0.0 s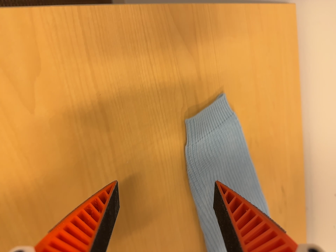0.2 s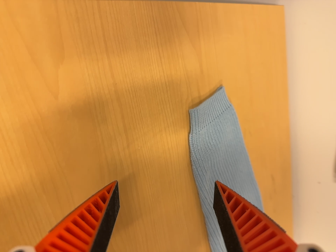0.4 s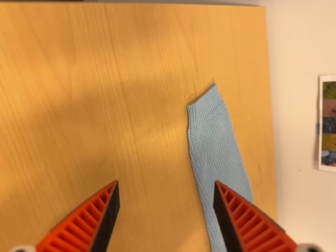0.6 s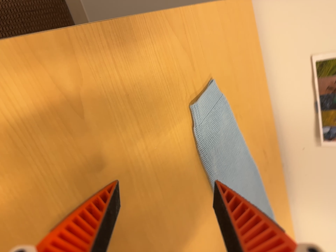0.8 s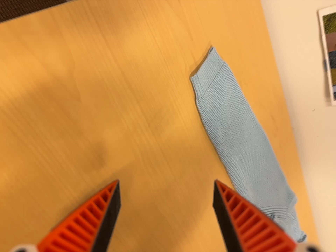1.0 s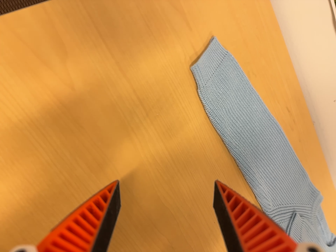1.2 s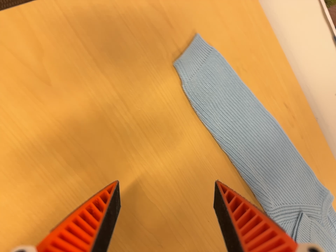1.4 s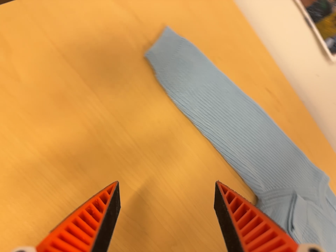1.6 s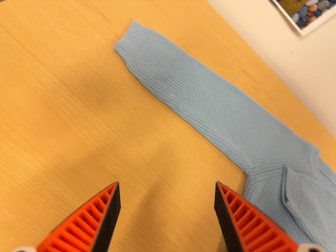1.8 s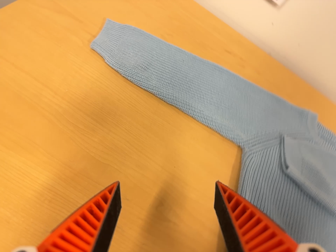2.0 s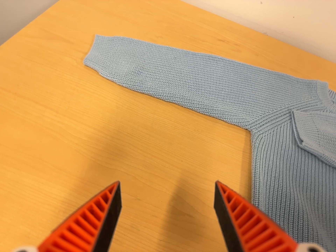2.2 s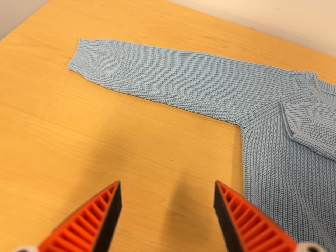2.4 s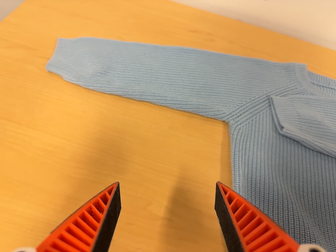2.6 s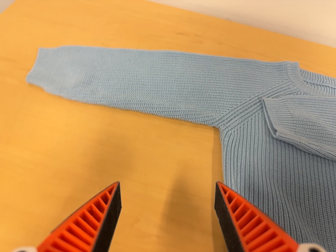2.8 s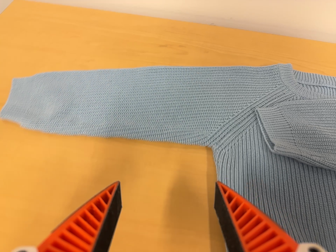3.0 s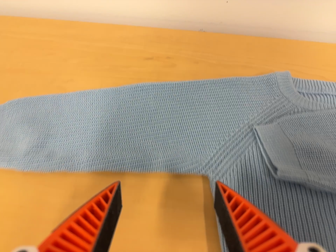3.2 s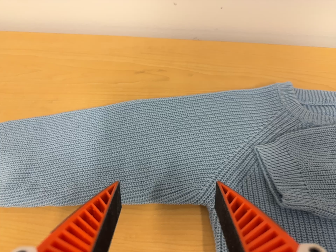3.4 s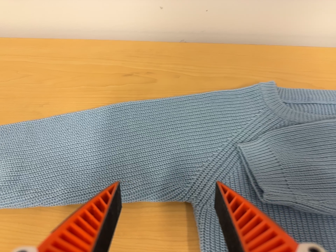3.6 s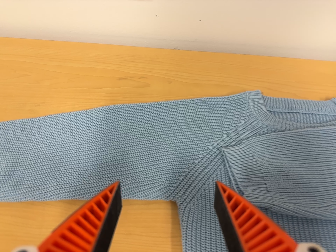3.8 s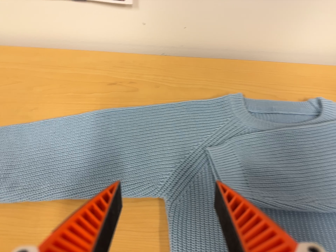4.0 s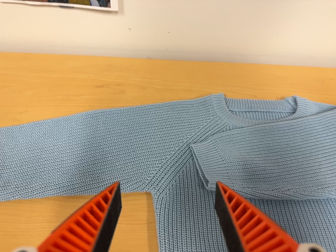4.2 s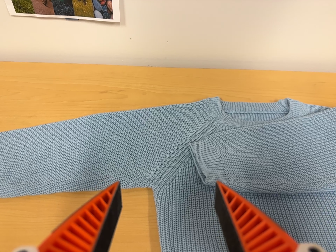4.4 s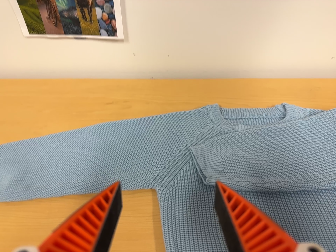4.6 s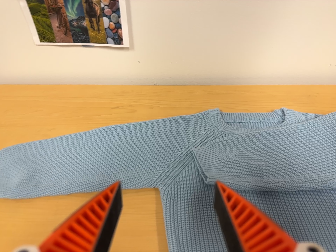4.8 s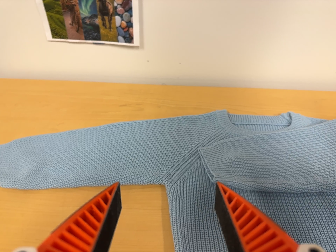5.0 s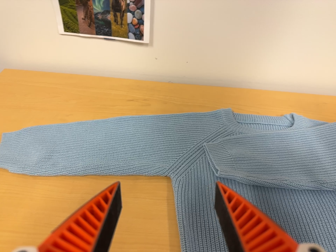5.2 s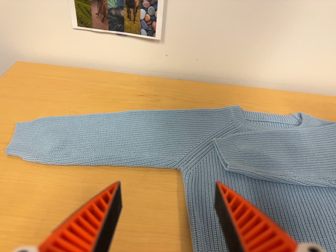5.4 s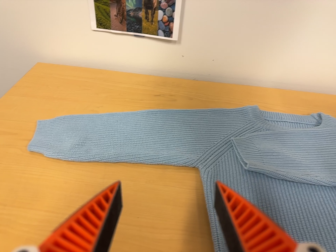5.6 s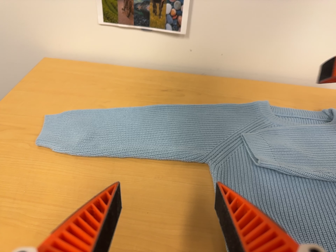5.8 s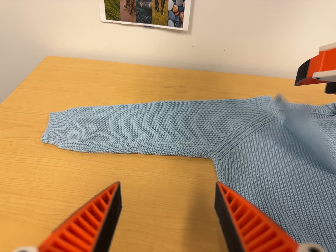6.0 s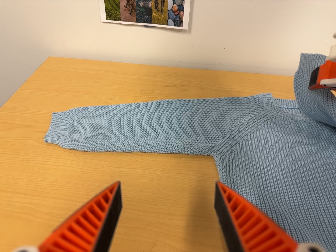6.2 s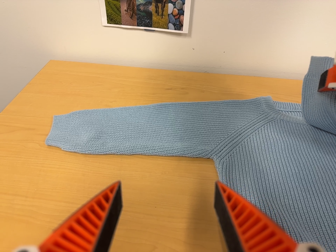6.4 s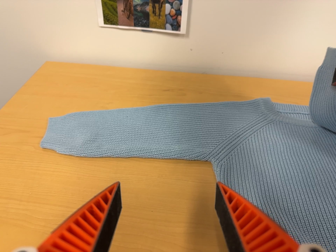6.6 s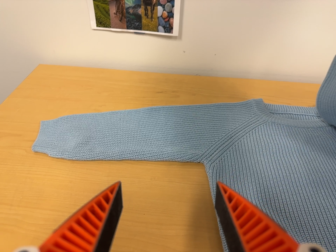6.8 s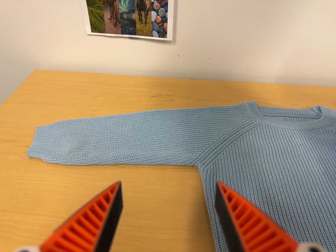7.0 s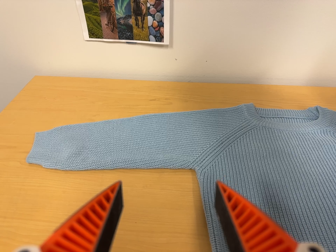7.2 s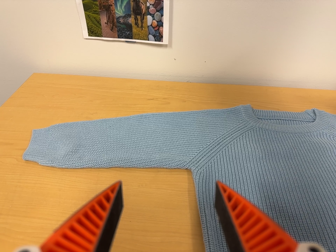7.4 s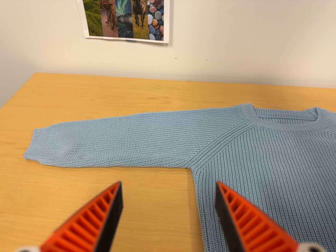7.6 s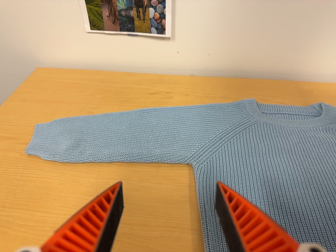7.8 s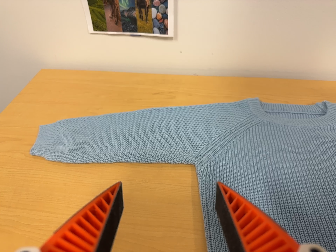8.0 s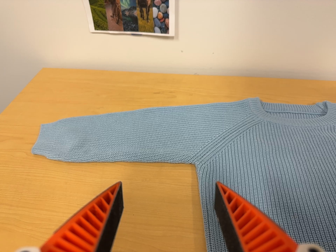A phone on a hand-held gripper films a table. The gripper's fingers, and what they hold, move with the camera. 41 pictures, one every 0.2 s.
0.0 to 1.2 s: The camera travels toward the bottom of its view and backward, about 8 cm, so close, fixed things drift upward. It rolls about its line of sight by about 20 degrees, and the scene rotates counterclockwise.
1.2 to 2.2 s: The camera travels to its right and toward the bottom of its view, about 22 cm. Its aim tips toward the top of its view by about 10 degrees. It rolls about its line of sight by about 40 degrees, and the scene rotates counterclockwise.
2.2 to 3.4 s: The camera travels toward the top of its view, forward and to its right, about 18 cm, so close, fixed things drift downward. It rolls about its line of sight by about 20 degrees, and the scene rotates counterclockwise.
3.4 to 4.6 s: The camera travels backward and toward the bottom of its view, about 14 cm, so what stands in front gets smaller. Its aim tips toward the top of its view by about 10 degrees.
4.6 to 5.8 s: The camera travels to its left and toward the bottom of its view, about 10 cm, so close, fixed things drift to the right.
5.8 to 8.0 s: The camera travels to its right, about 6 cm.
The film runs backward here.
